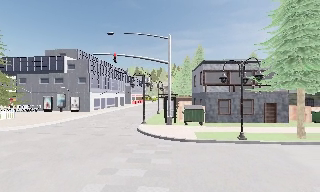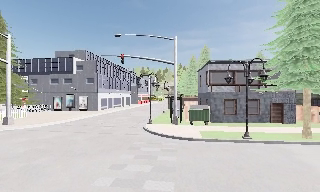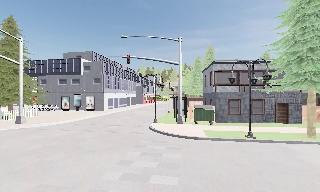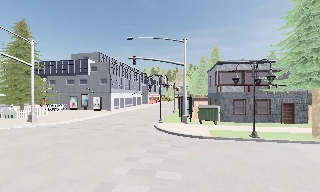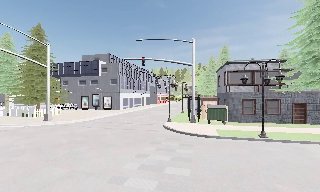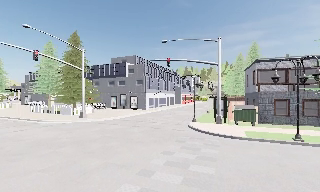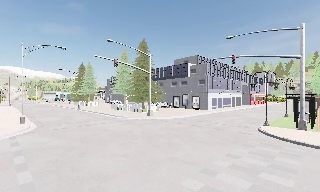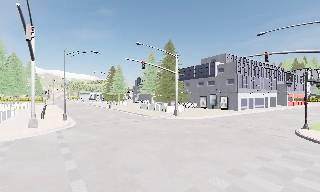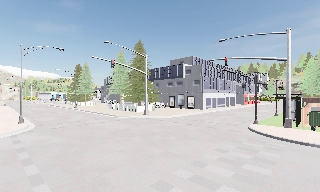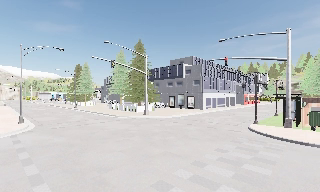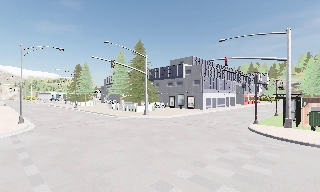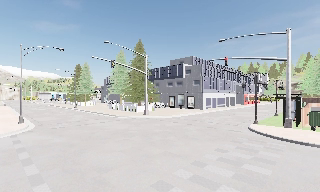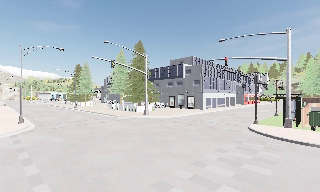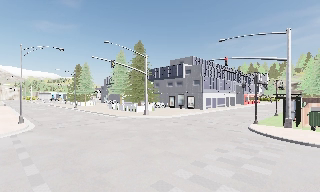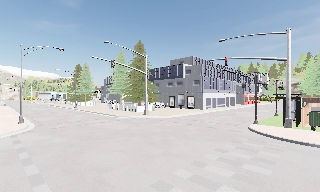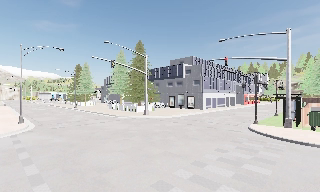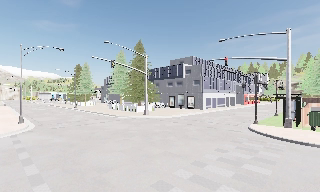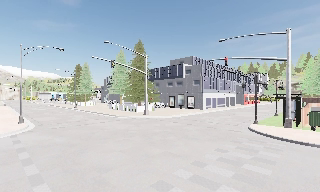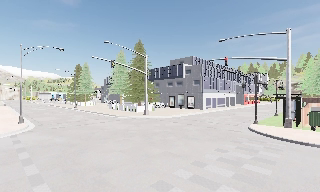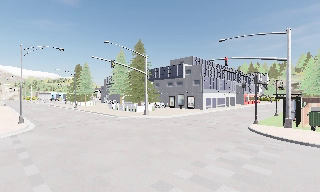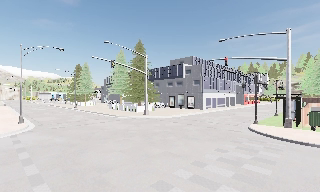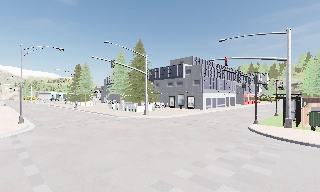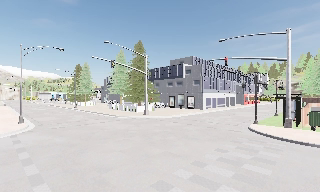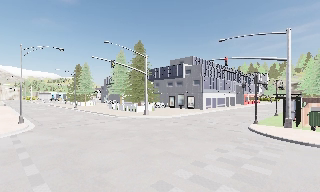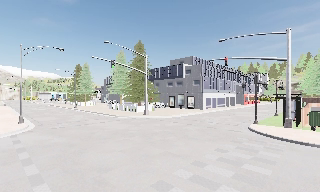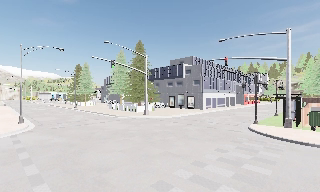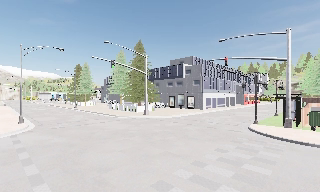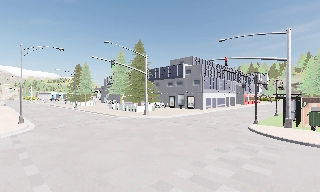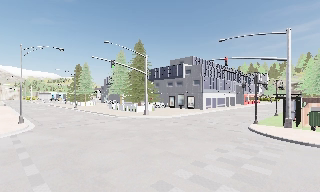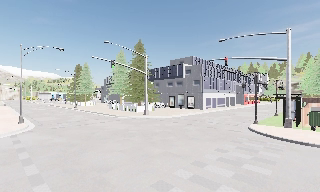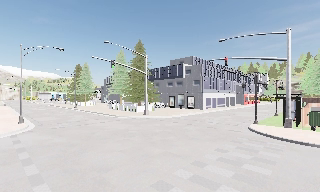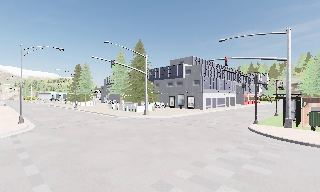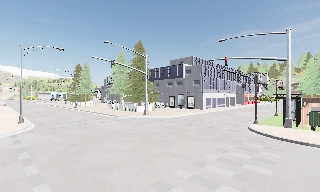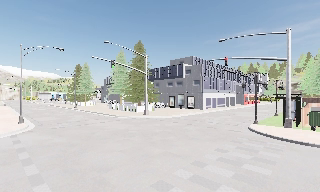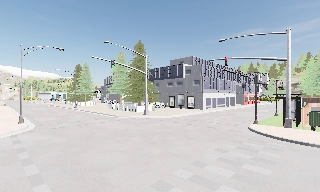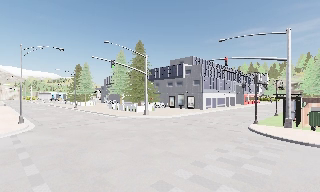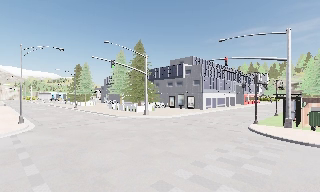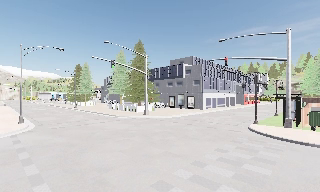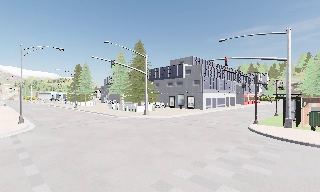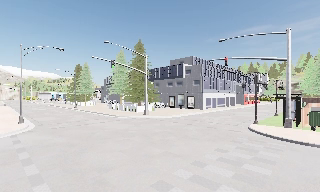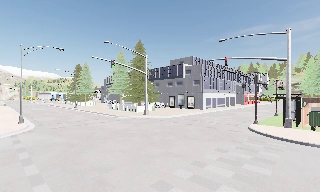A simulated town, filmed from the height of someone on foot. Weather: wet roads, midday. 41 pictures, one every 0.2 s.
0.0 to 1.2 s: The camera swings to its left by about 40 degrees, and the scene slides to the right. It travels backward, about 2 m.
1.2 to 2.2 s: The camera travels backward, about 0.5 m, so what stands in front gets smaller. It loses speed.
2.2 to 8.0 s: The camera keeps its place and its aim.
The film runs backward here.
